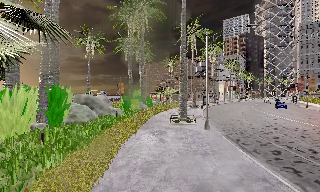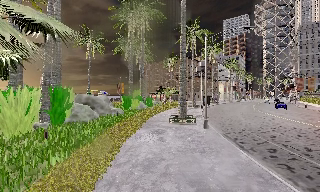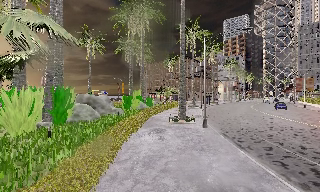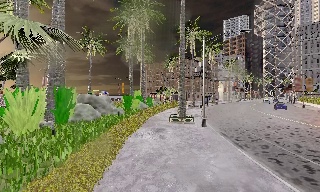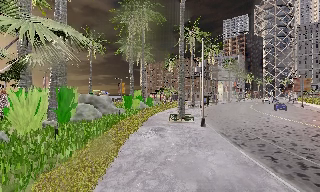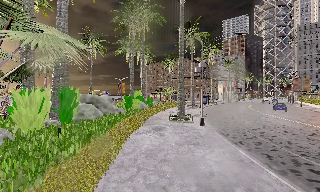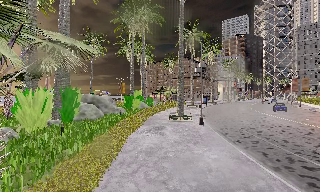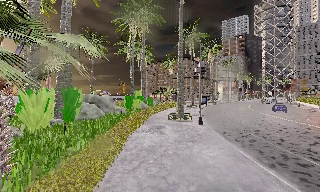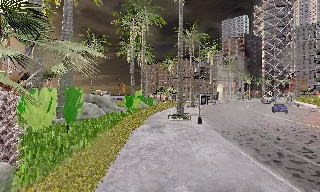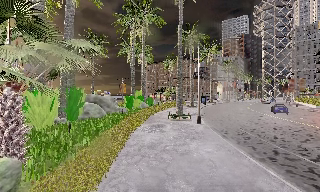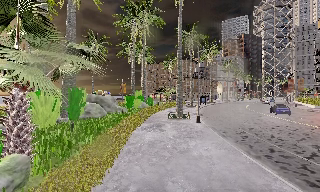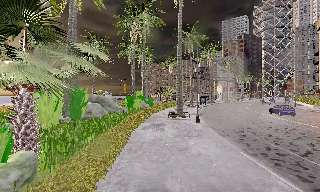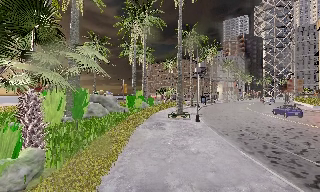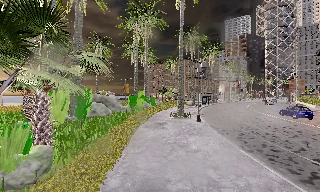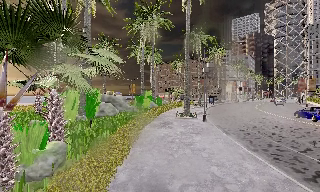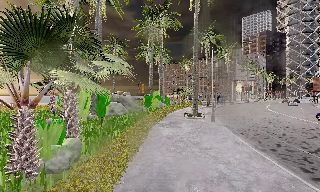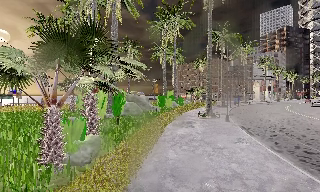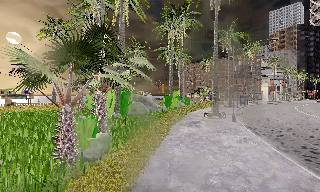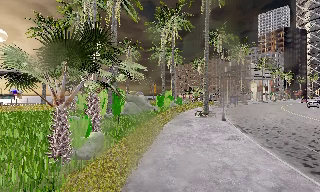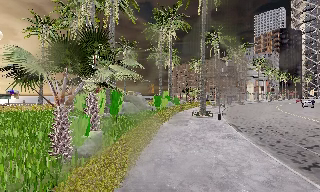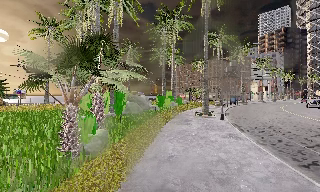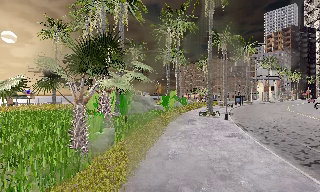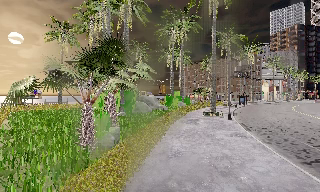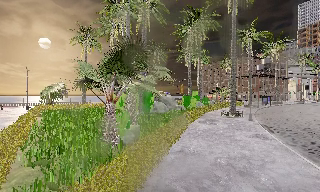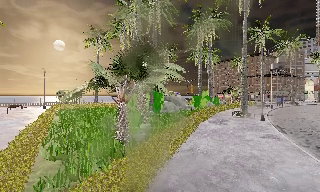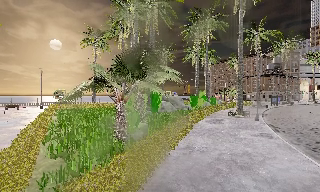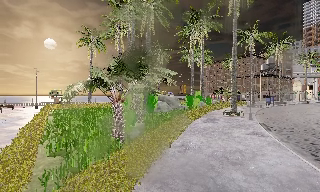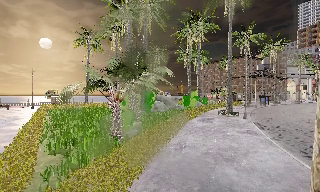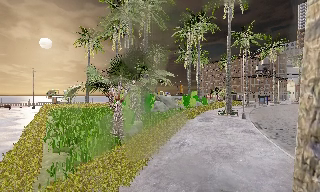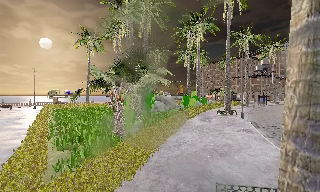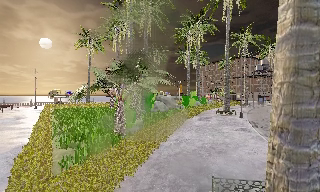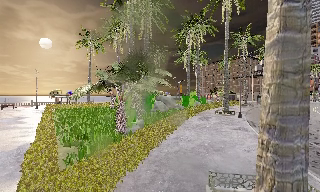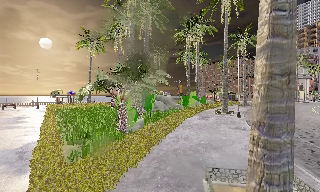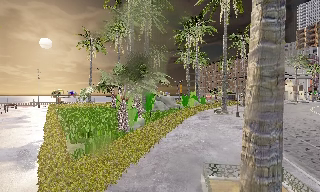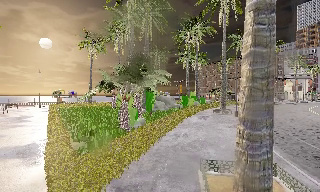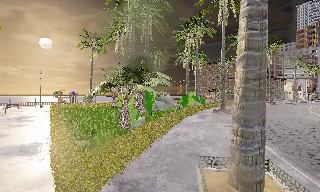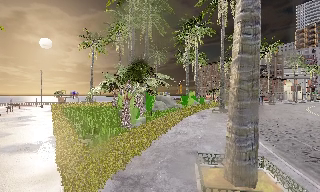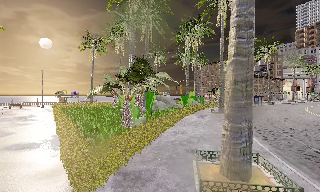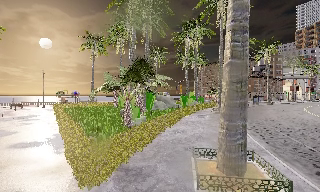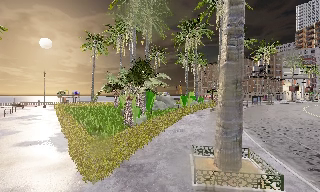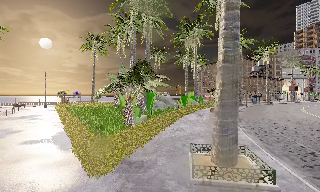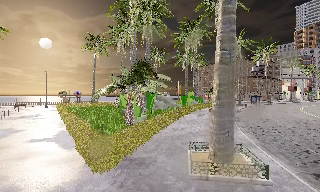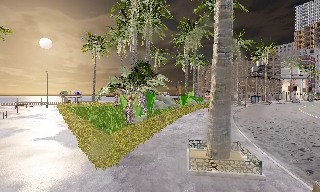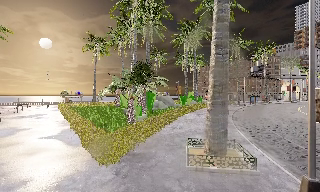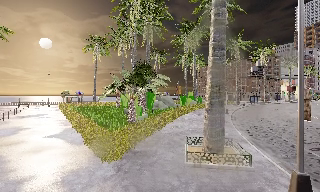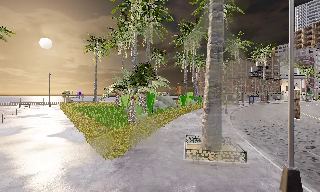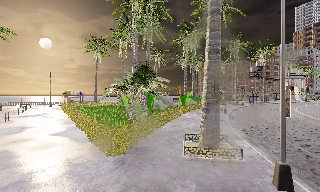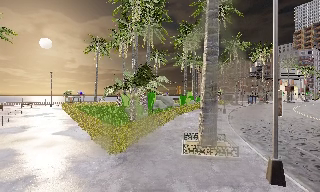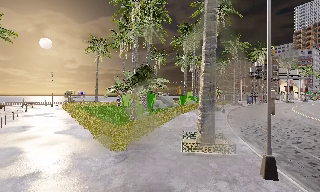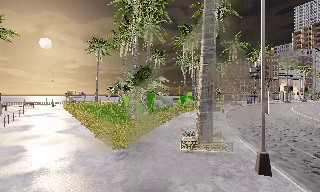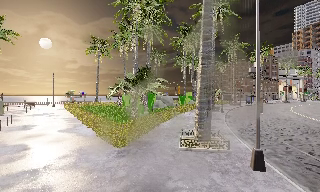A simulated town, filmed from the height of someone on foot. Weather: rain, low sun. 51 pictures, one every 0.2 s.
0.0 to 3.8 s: The camera travels backward, about 5 m, so what stands in front gets smaller.
3.8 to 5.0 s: The camera pans to its left, which is counterclockwise from overhead, by about 15 degrees. It travels backward, about 1.5 m, so what stands in front gets smaller.
5.0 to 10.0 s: The camera travels backward, about 7 m, so what stands in front gets smaller.
The film runs backward here.
